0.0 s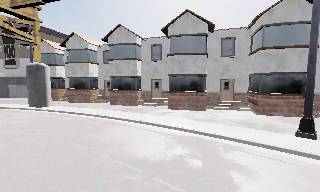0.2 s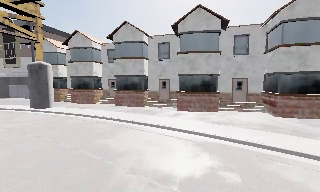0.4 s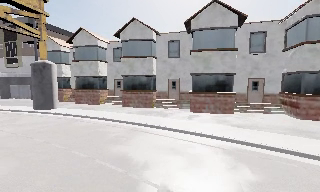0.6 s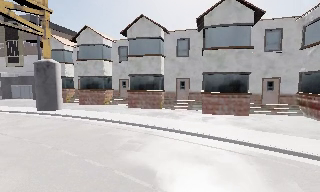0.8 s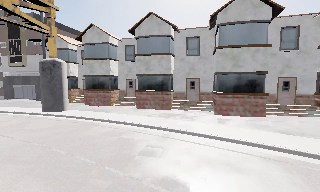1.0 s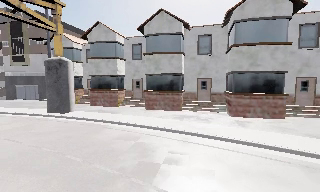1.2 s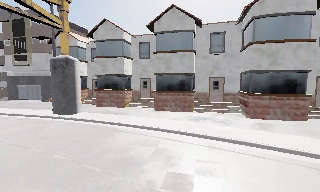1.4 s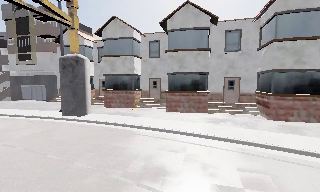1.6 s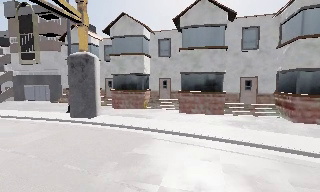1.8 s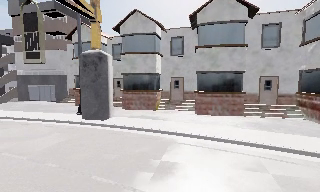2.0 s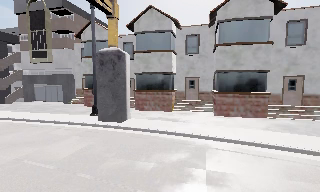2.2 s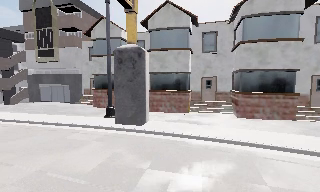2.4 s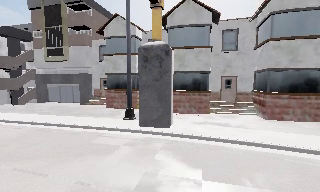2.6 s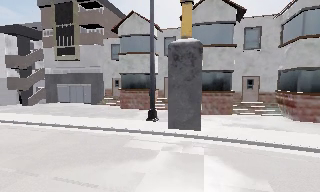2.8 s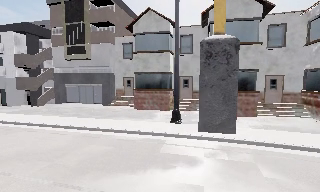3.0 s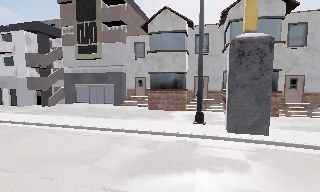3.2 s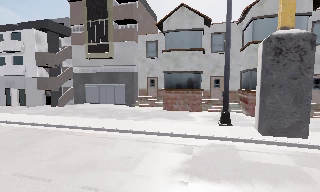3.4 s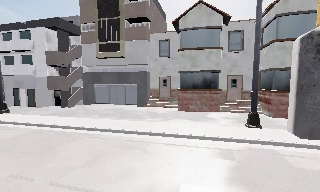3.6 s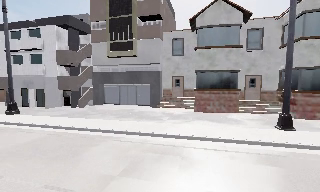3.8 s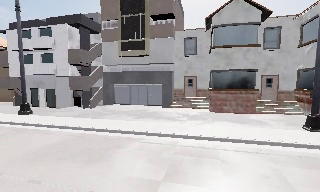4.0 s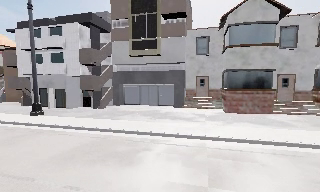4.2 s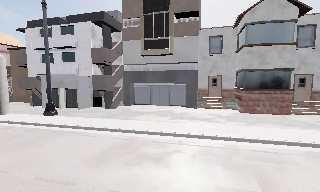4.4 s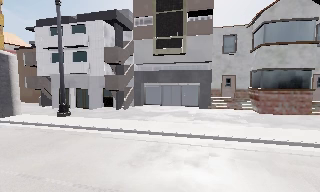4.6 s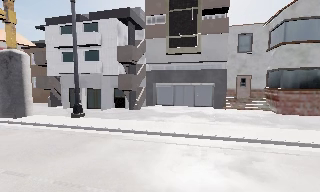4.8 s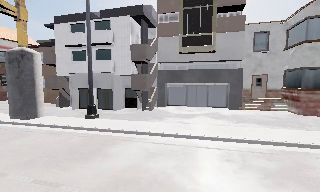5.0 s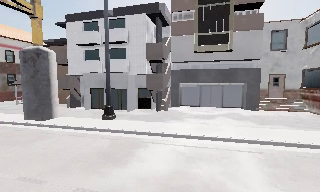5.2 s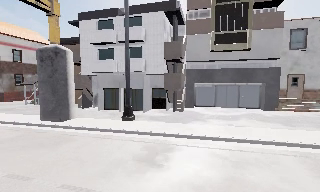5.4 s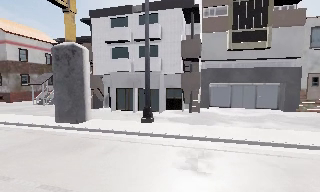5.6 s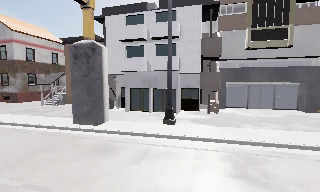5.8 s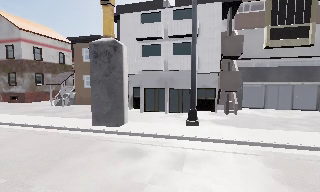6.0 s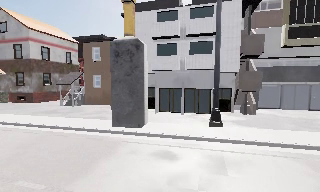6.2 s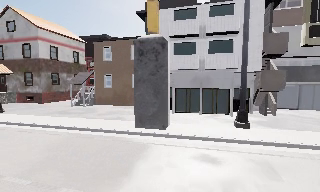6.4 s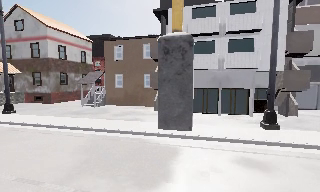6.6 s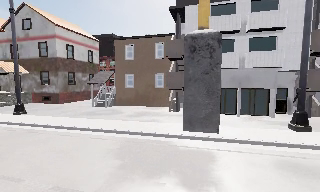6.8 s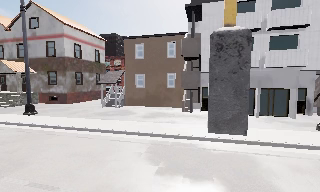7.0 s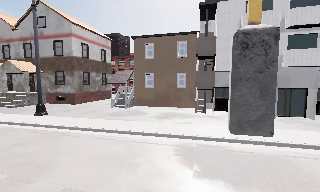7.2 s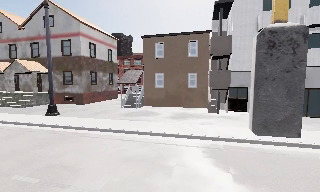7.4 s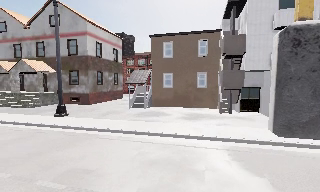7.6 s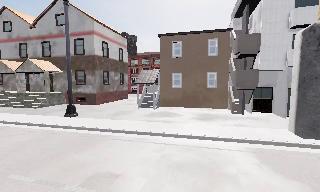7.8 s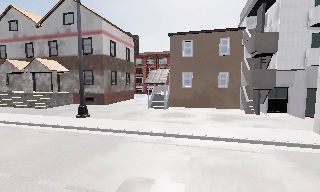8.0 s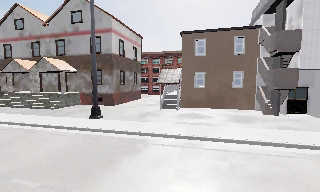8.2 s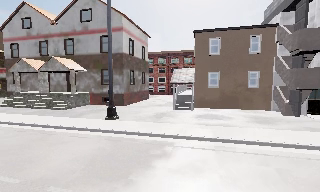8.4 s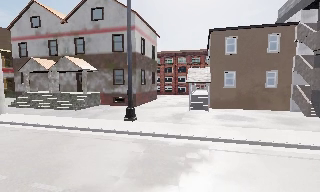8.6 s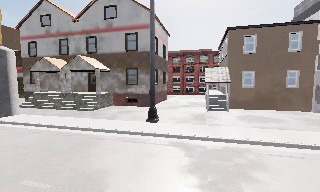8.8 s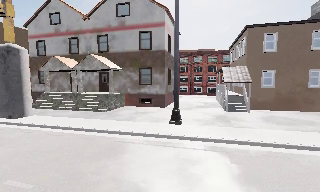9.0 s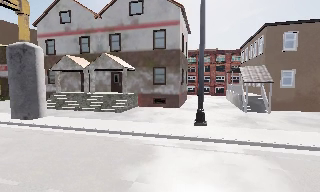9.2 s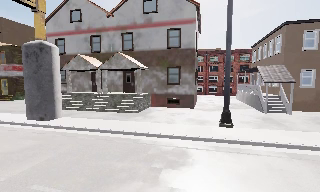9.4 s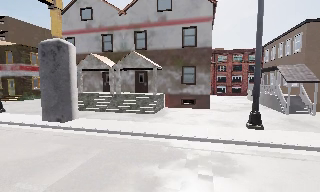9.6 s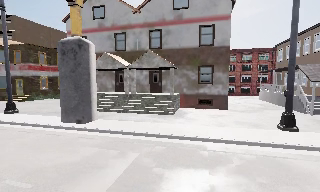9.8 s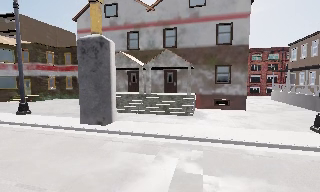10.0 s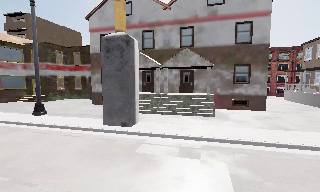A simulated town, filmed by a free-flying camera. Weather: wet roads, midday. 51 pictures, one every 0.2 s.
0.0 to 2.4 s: The camera travels to its left and forward, about 16 m, so close, fixed things drift to the right.
2.4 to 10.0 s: The camera travels to its left, about 50 m, so close, fixed things drift to the right.
The film runs forward here.
